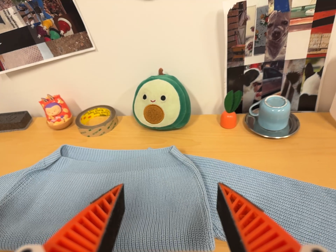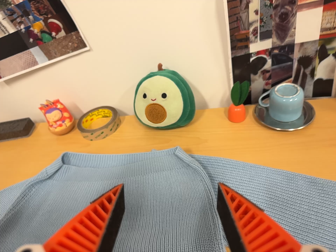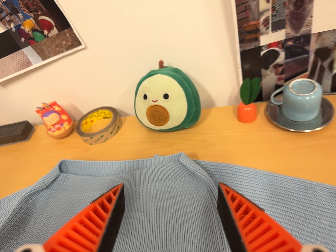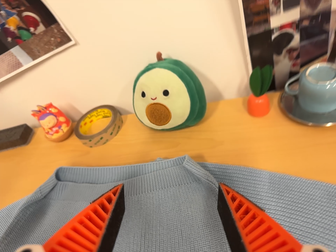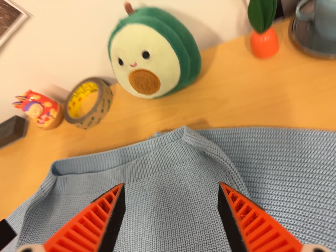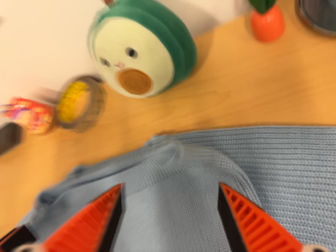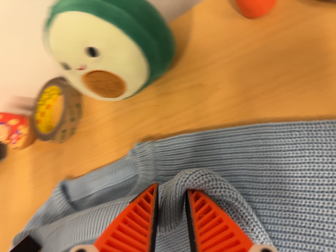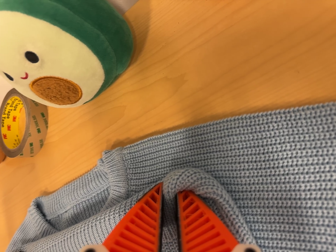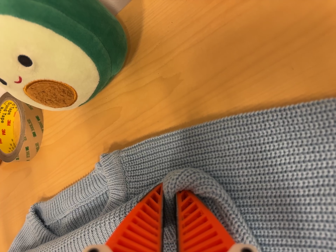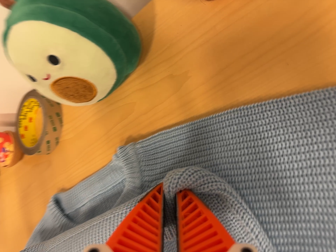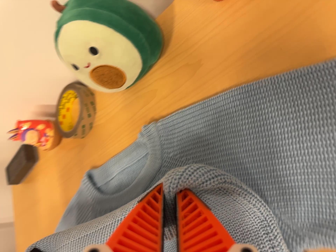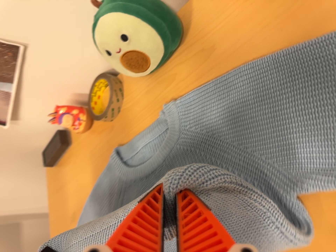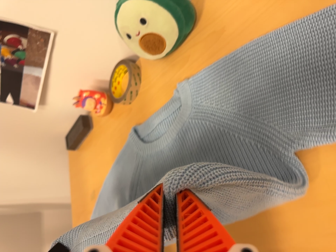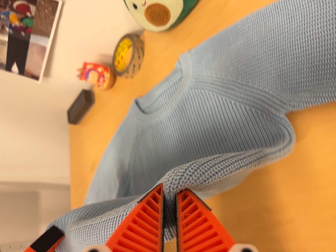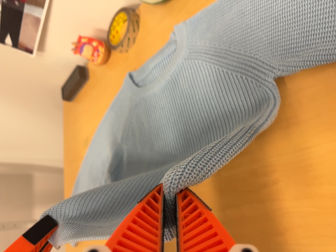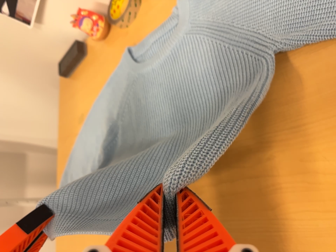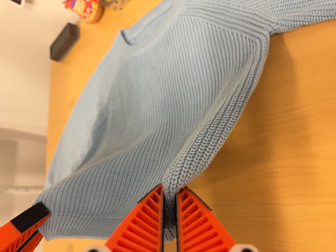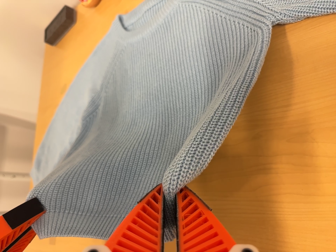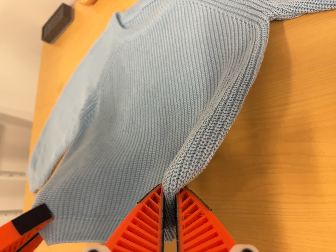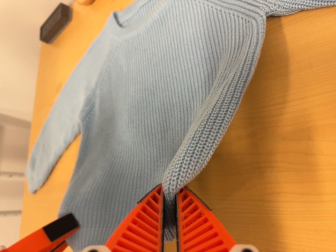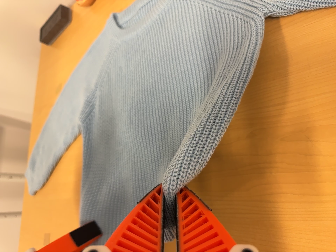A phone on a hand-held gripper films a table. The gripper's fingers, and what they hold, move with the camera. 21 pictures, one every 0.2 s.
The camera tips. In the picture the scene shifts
upward.
0.0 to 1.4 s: The camera pans to its left by about 15 degrees. It travels forward, toward the top of its view and to its right, about 38 cm. Its aim tips toward the bottom of its view by about 35 degrees. It rolls about its line of sight by about 40 degrees, and the scene rotates counterclockwise.
1.4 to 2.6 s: The camera swings to its left by about 15 degrees, and the scene slides to the right. It travels backward and toward the bottom of its view, about 26 cm, so what stands in front gets smaller.
2.6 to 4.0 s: The camera travels toward the bottom of its view, about 9 cm, so close, fixed things drift upward. It rolls about its line of sight by about 10 degrees, and the scene rotates clockwise.
The film runs backward here.
